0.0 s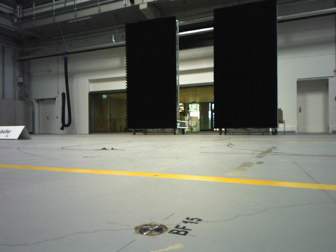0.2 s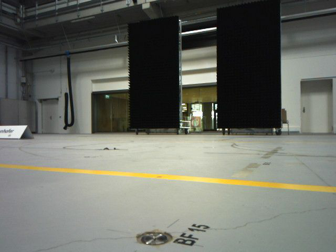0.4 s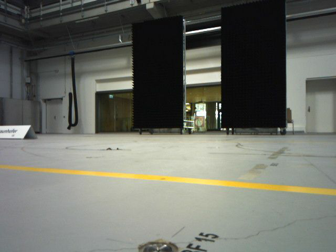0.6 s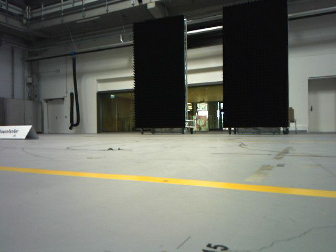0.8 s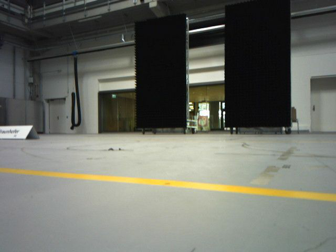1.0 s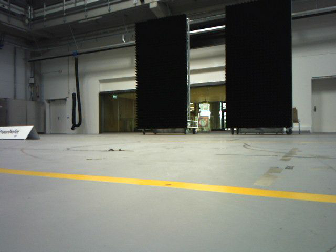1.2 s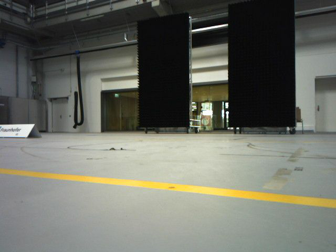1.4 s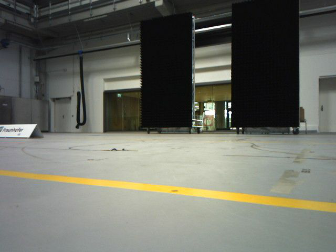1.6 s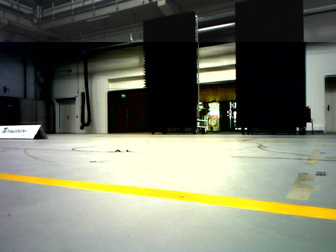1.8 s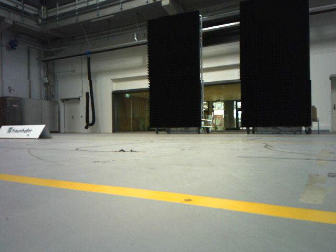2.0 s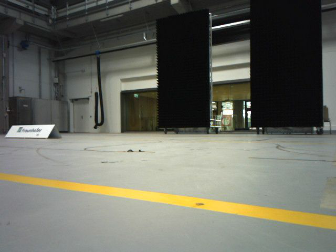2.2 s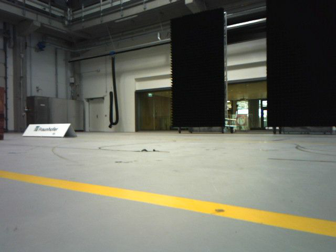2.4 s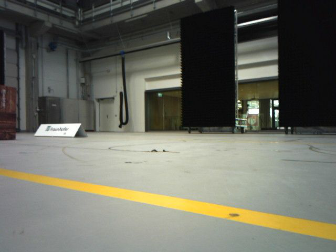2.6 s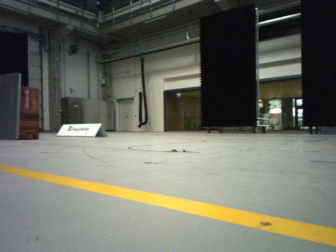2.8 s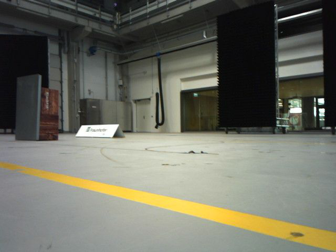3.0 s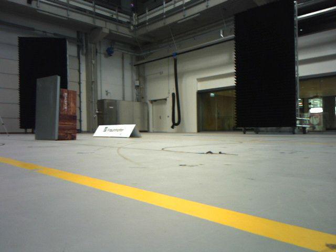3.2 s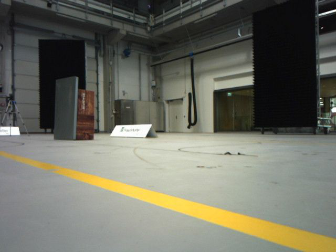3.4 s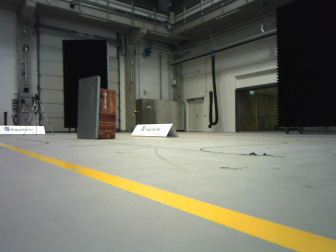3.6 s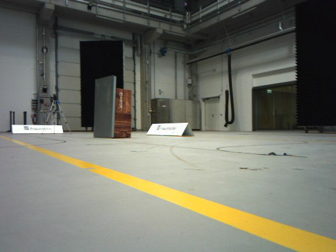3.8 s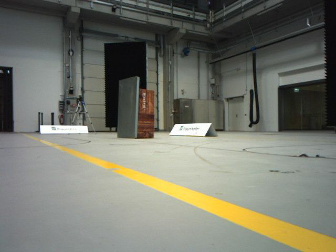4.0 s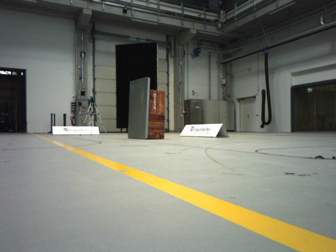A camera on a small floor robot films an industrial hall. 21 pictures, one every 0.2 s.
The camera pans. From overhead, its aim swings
counterclockwise.
The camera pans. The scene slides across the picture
to the right.
0.0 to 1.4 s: The camera travels forward, about 0.3 m, so what stands in front looms larger.
1.4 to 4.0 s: The camera swings to its left by about 35 degrees, and the scene slides to the right. It travels forward, about 0.5 m.
The film runs forward here.
